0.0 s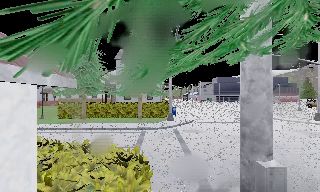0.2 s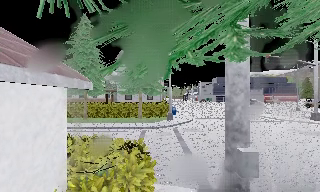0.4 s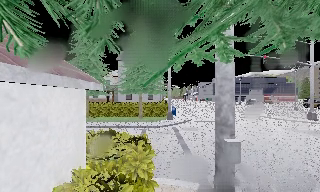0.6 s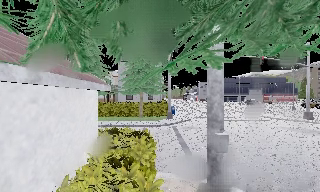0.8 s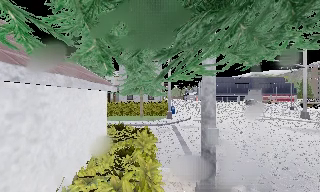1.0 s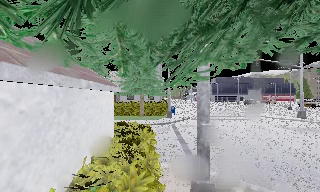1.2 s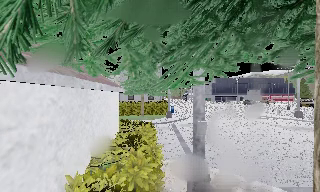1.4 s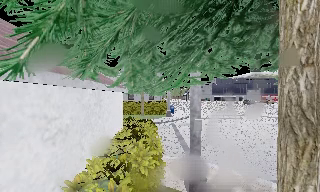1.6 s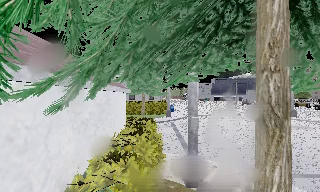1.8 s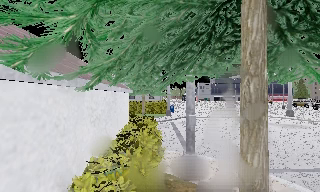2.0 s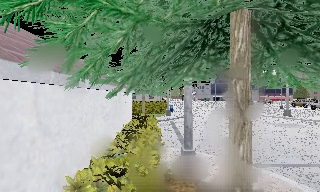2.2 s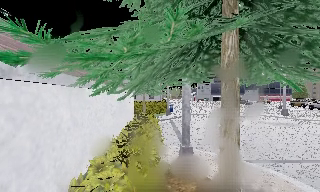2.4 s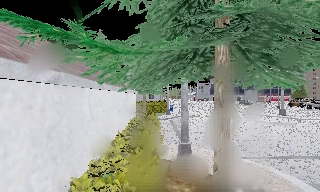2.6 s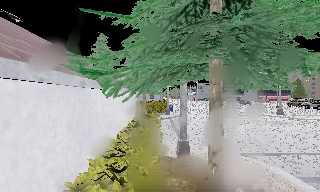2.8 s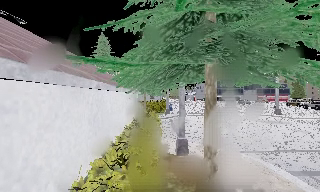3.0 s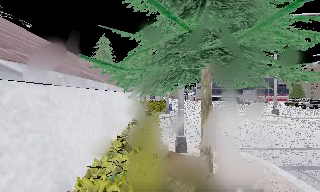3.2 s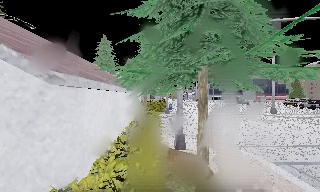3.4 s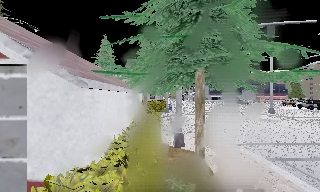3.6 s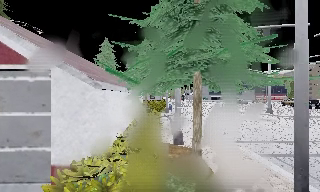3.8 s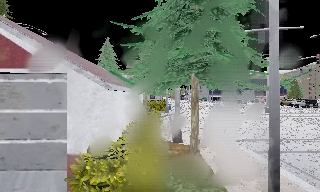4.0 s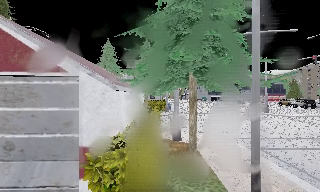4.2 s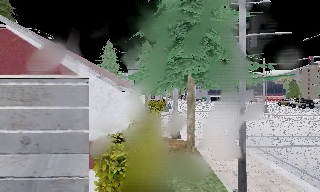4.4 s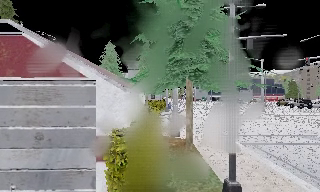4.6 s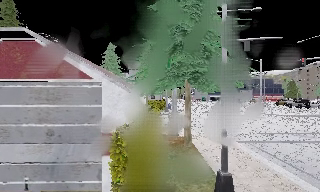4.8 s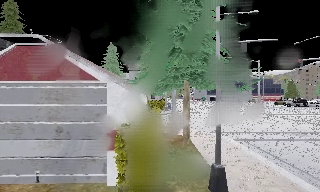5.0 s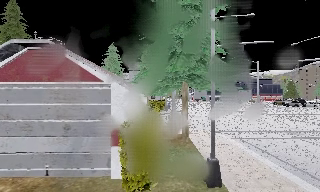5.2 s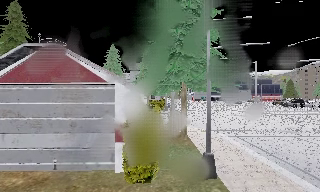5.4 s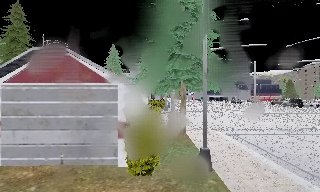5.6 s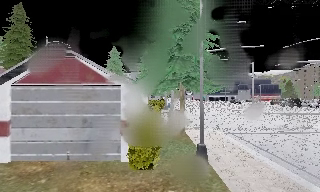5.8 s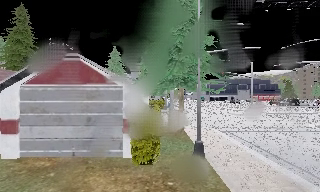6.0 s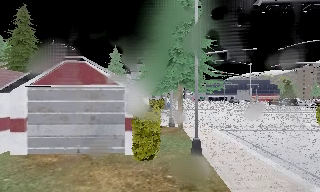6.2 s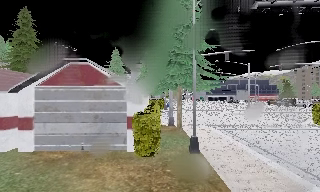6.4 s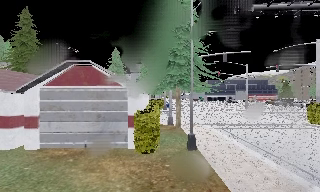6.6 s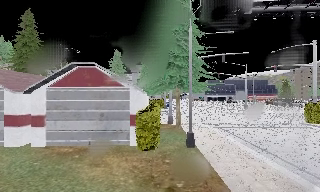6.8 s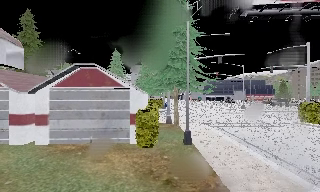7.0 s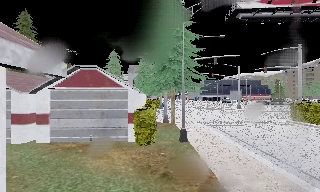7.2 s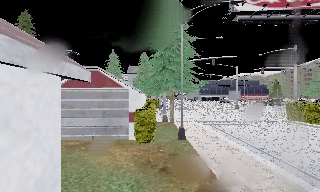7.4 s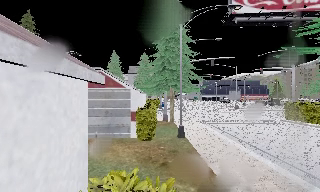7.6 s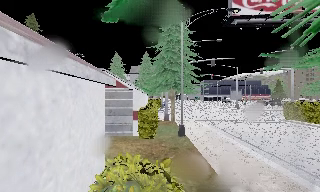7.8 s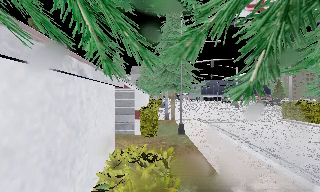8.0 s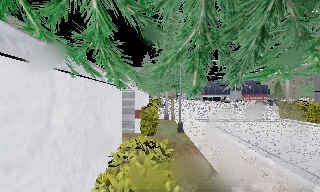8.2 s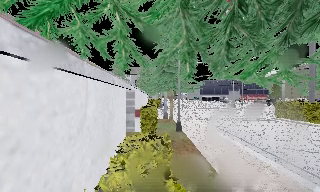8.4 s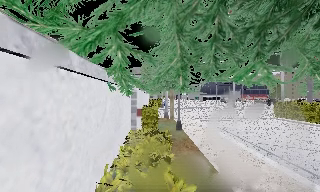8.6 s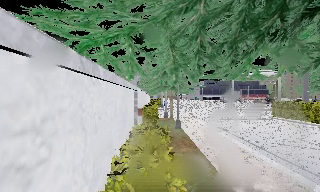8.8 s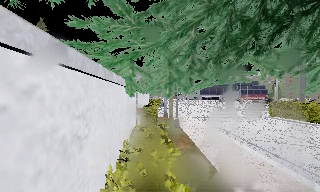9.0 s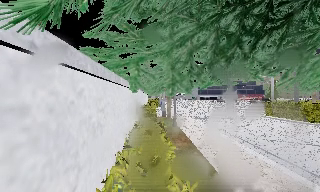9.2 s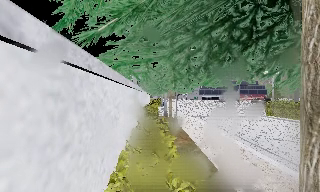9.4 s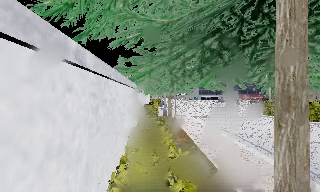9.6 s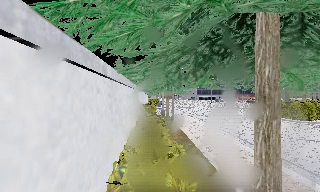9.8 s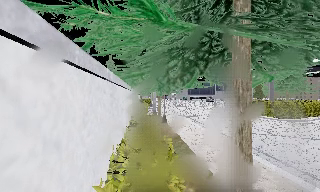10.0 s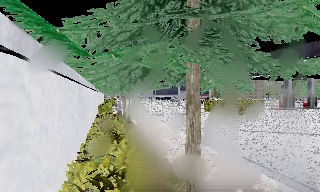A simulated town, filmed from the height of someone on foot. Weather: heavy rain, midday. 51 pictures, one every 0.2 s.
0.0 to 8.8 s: The camera travels backward, about 17 m, so what stands in front gets smaller.
8.8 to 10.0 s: The camera pans to its right, which is clockwise from overhead, by about 15 degrees. It travels backward, about 2.5 m, so what stands in front gets smaller.
The film runs backward here.
